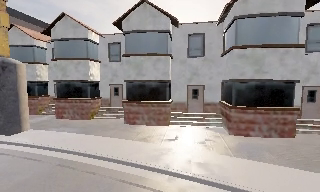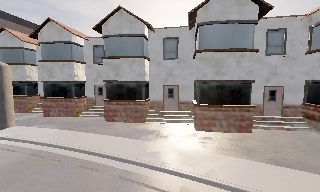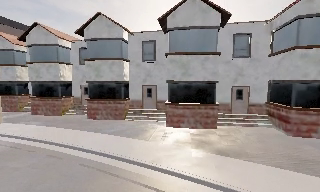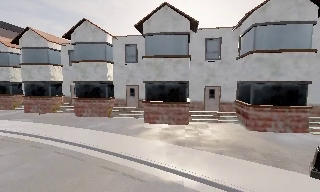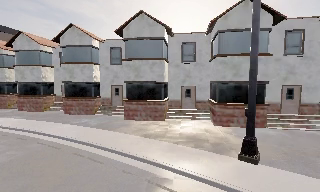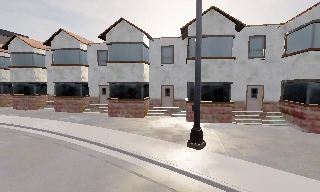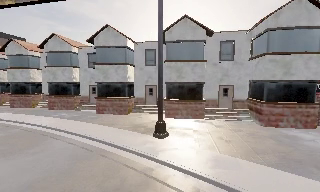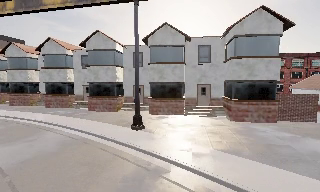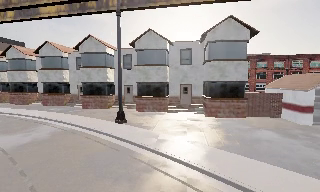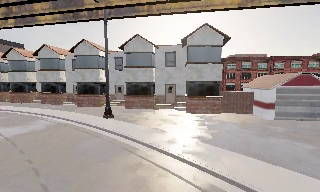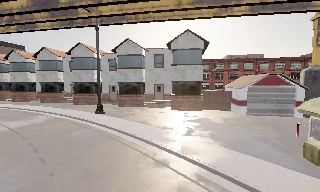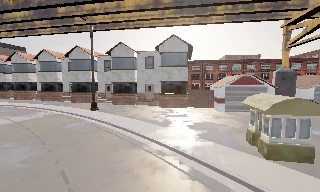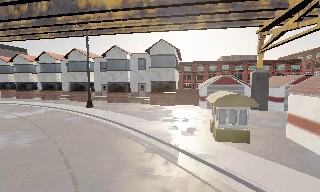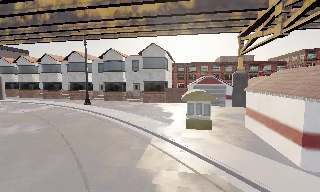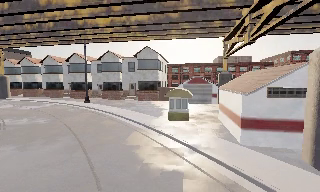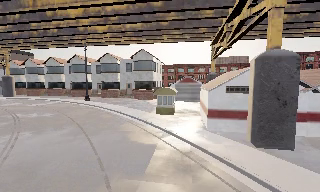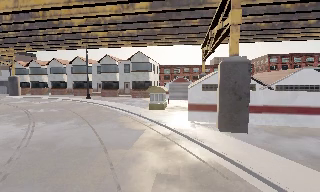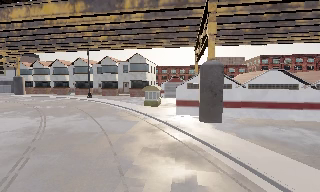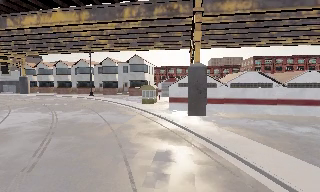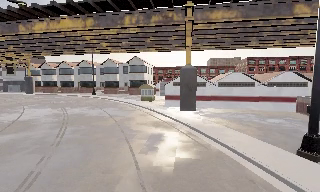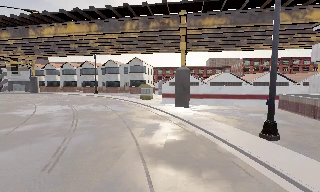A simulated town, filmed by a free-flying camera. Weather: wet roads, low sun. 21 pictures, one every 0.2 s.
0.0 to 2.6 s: The camera travels to its right and backward, about 30 m, so close, fixed things drift to the left.
2.6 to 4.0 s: The camera travels backward, about 16 m, so what stands in front gets smaller.
The film runs backward here.
